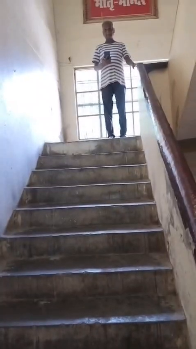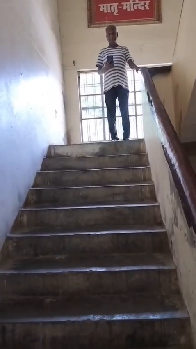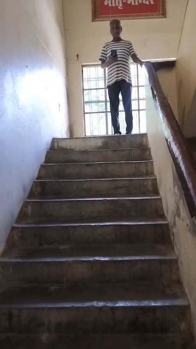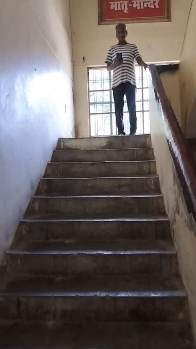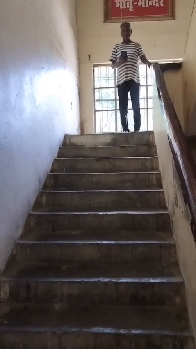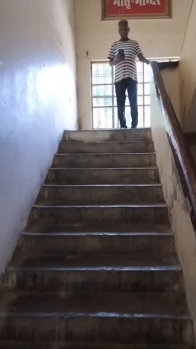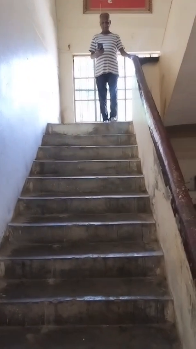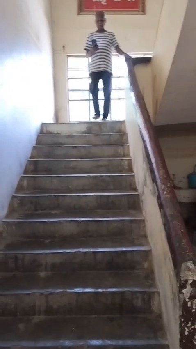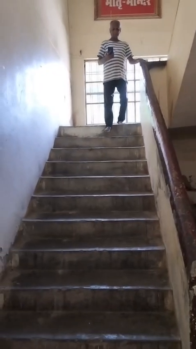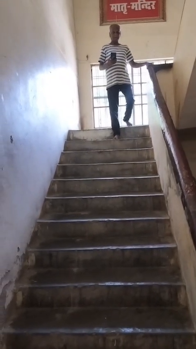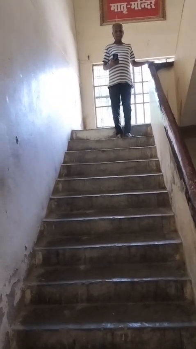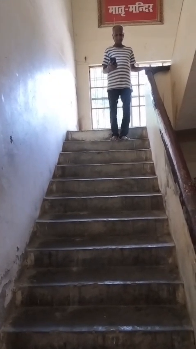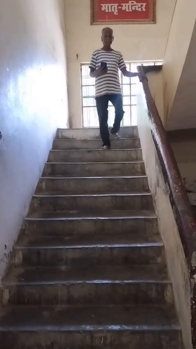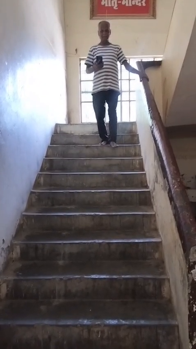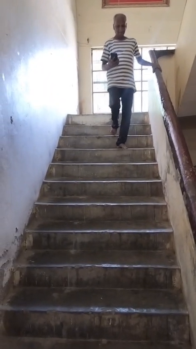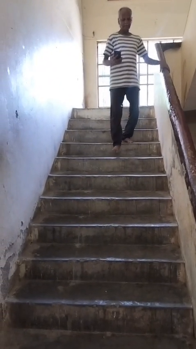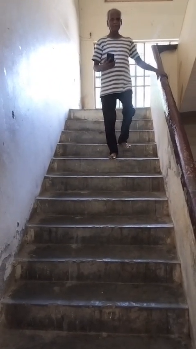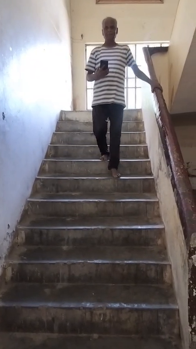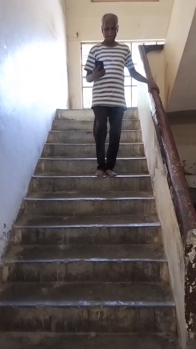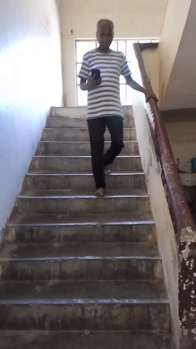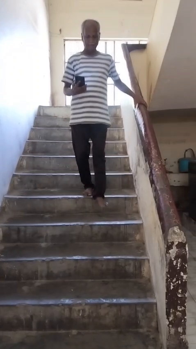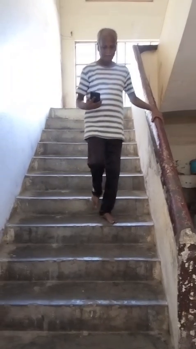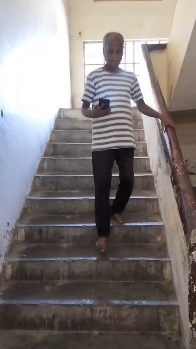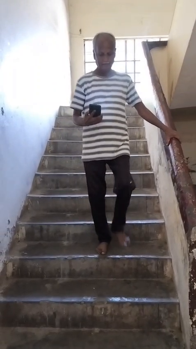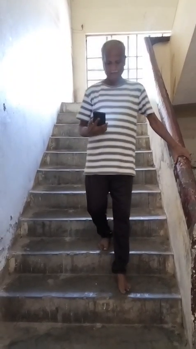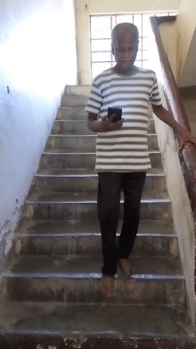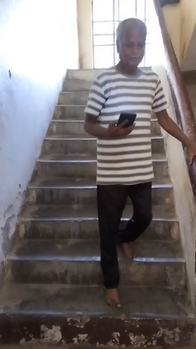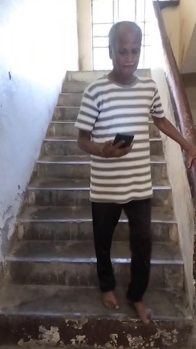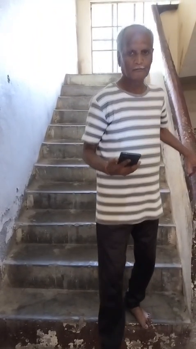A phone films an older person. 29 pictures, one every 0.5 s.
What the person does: Going down stairs.
